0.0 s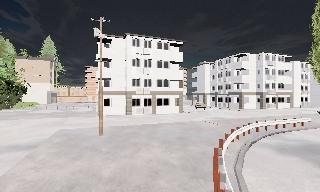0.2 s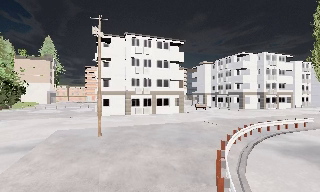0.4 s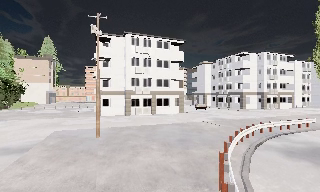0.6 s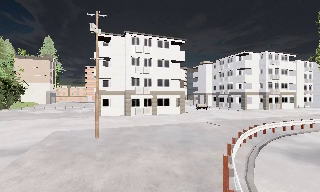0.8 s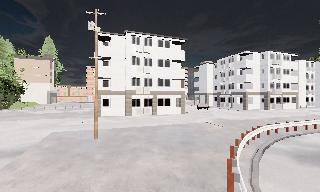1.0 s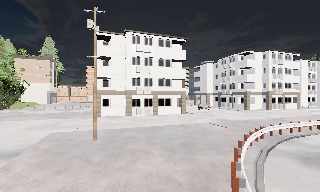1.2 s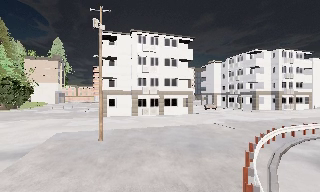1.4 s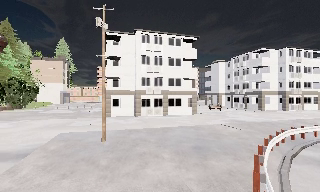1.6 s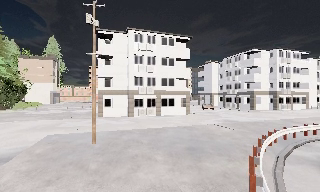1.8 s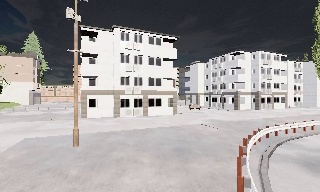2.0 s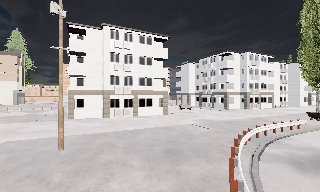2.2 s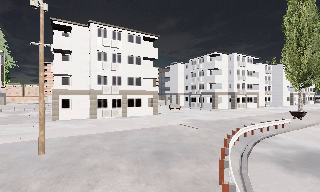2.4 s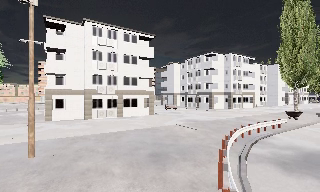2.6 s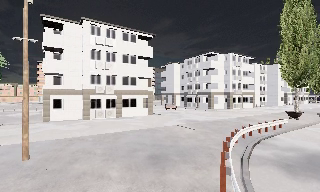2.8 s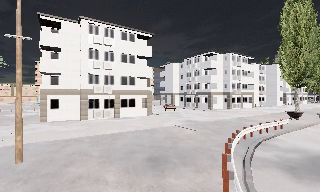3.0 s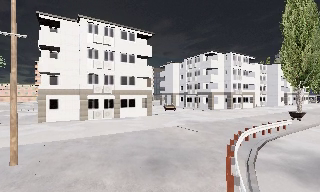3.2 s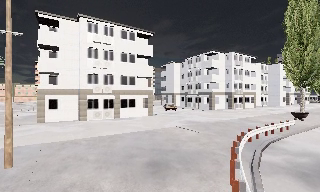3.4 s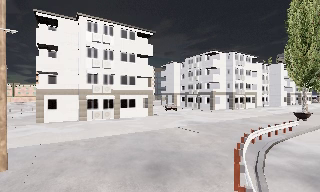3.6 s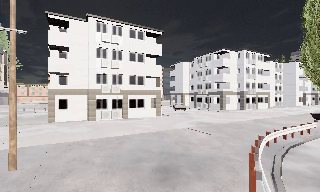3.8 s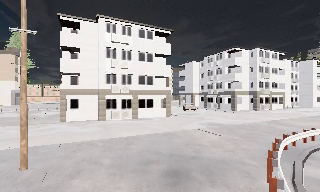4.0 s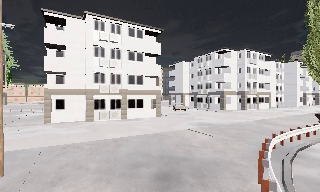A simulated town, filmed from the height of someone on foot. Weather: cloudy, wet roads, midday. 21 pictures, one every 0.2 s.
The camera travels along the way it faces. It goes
forward.
0.0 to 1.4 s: The camera travels forward, about 1.5 m, so what stands in front looms larger.
1.4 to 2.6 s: The camera swings to its right by about 15 degrees, and the scene slides to the left. It travels forward, about 1.5 m, so what stands in front looms larger.
2.6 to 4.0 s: The camera travels forward, about 1.5 m, so what stands in front looms larger.
The film runs forward here.
